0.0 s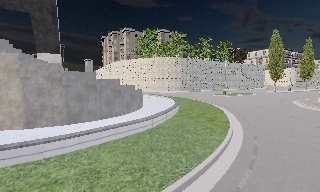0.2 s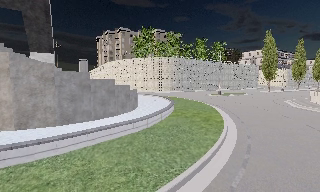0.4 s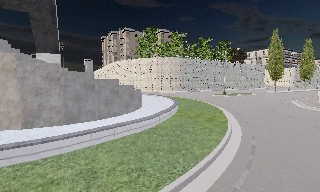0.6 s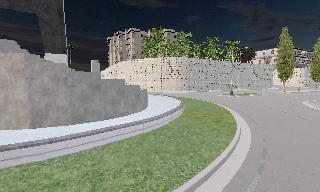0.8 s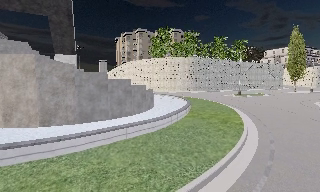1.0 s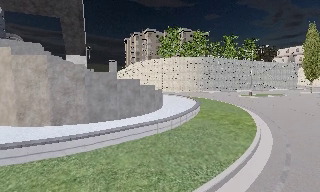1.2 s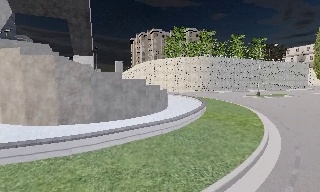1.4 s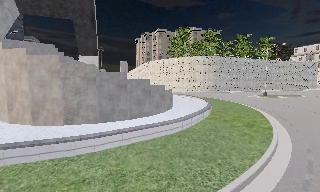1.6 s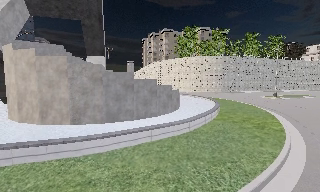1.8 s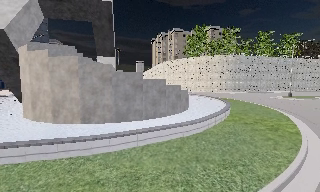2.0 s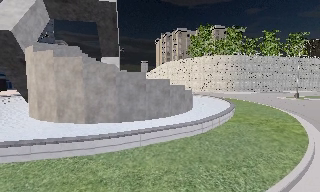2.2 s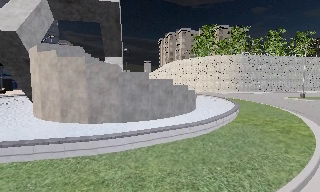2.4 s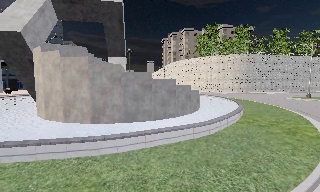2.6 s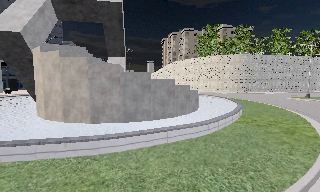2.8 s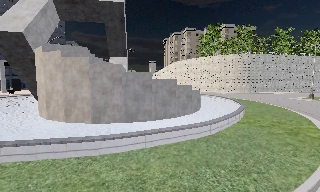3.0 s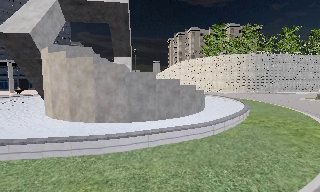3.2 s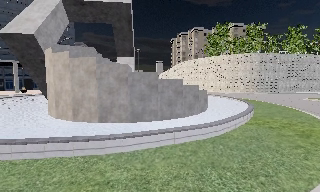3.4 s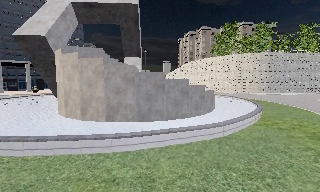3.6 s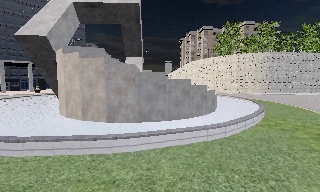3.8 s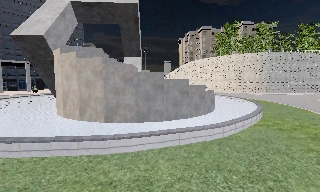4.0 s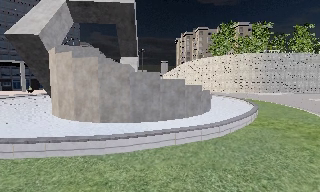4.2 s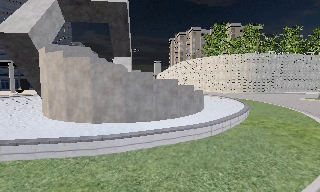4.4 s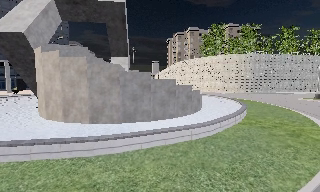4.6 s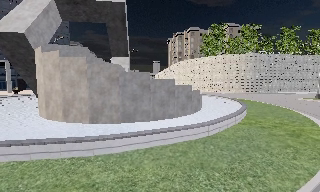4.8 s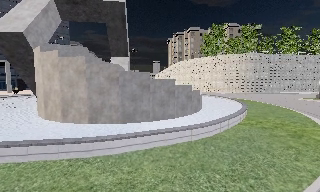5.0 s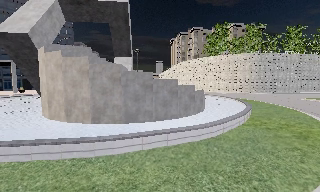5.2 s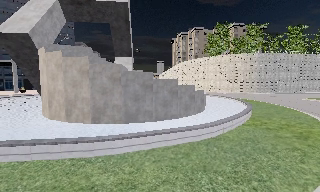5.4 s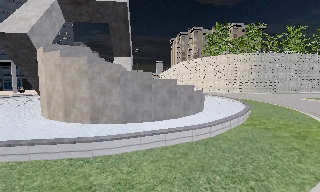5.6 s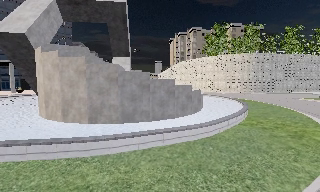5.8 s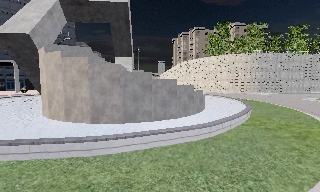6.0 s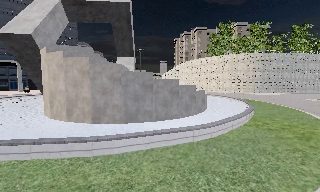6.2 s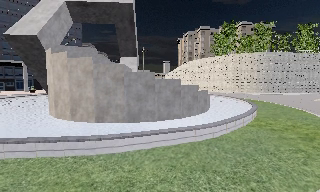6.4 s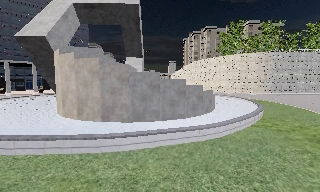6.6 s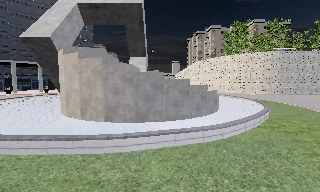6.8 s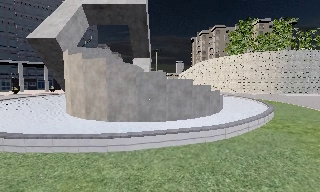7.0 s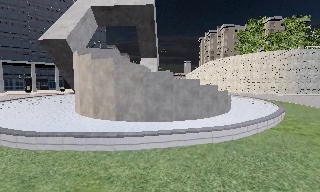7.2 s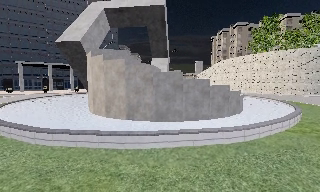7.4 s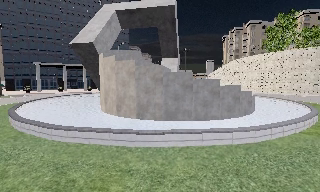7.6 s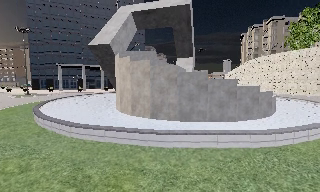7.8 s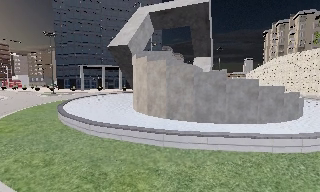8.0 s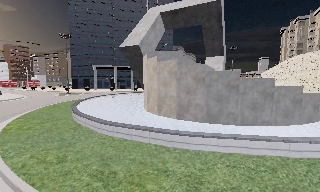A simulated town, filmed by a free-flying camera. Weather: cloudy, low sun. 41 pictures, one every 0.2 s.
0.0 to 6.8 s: The scene slides to the right, as the camera pans about 30 degrees to its left. It travels forward and to its right, about 1 m.
6.8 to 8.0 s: The camera swings to its left by about 25 degrees, and the scene slides to the right.
The film runs forward here.
